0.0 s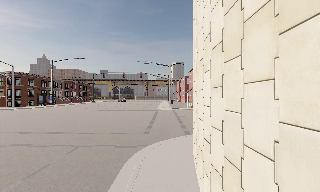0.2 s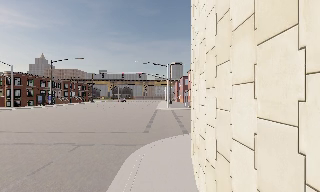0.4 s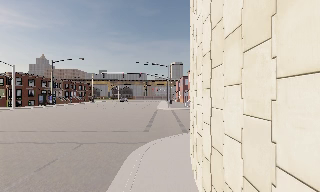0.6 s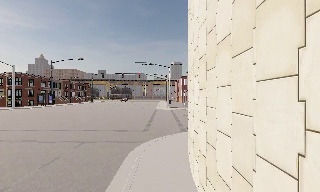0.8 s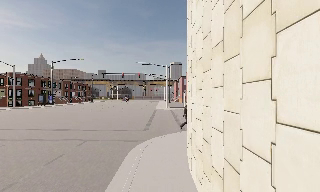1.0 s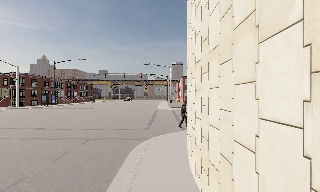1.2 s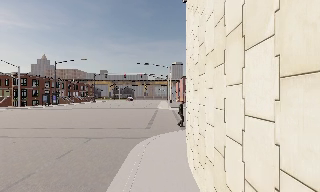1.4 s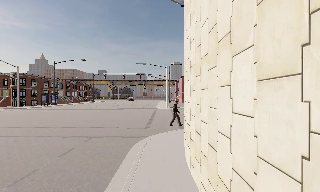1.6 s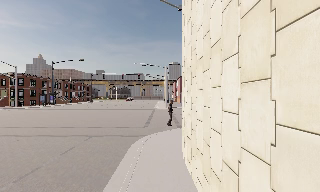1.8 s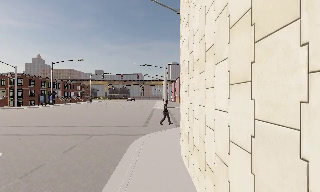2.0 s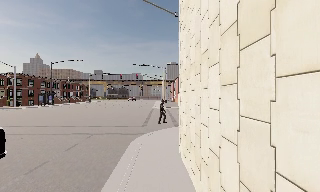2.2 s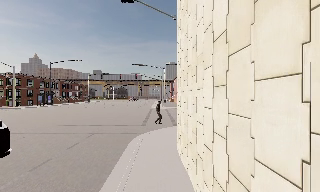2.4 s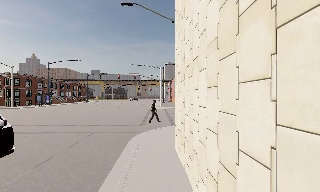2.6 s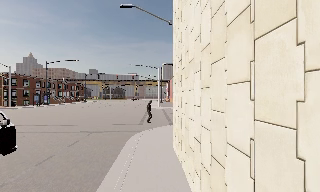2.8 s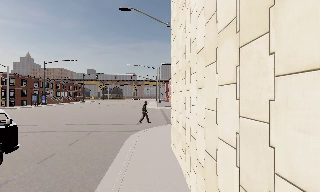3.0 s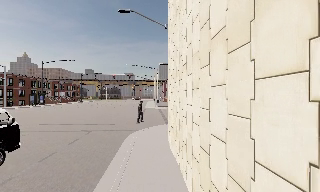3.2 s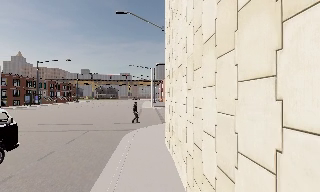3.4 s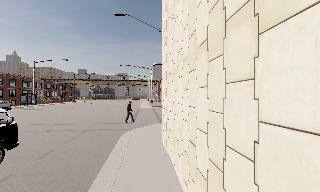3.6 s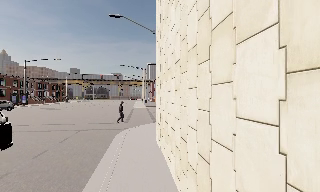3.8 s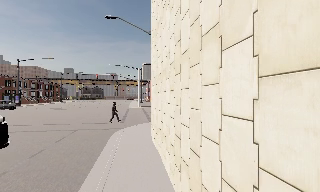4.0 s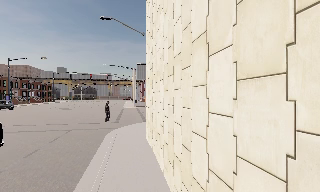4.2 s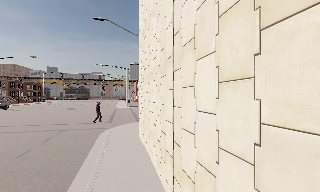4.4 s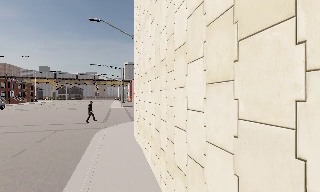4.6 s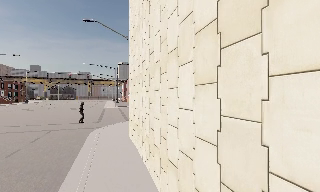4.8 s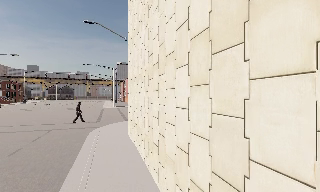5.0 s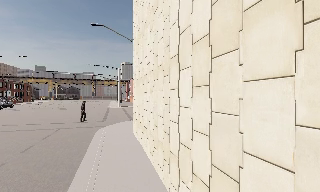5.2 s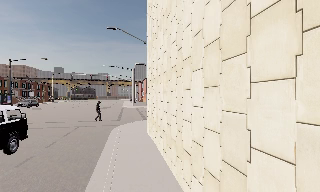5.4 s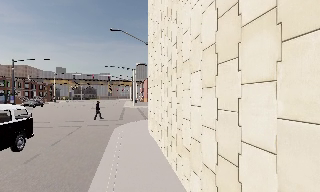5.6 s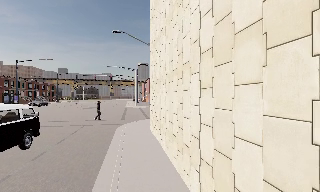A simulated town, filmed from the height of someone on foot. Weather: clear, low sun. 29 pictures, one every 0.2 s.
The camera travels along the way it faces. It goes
backward.
0.0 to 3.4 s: The camera travels backward, about 4 m, so what stands in front gets smaller.
3.4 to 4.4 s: The camera pans to its right, which is clockwise from overhead, by about 10 degrees. It travels backward, about 1 m, so what stands in front gets smaller.
4.4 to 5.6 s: The camera travels backward, about 1.5 m, so what stands in front gets smaller.
The film runs backward here.
